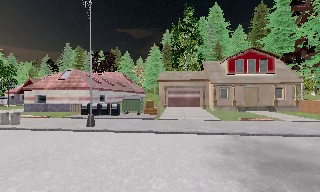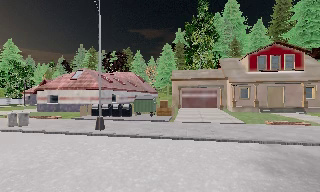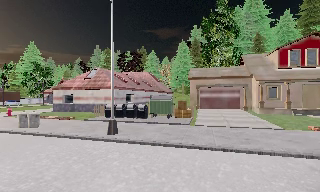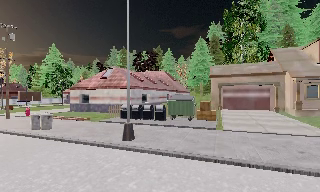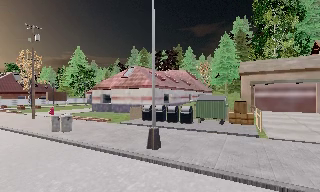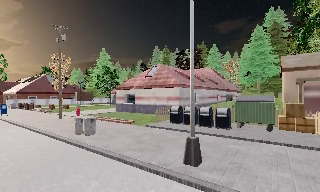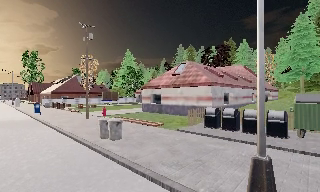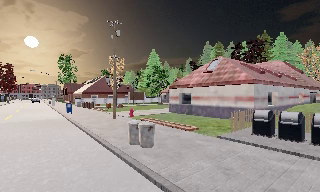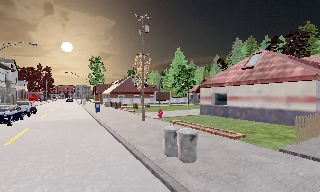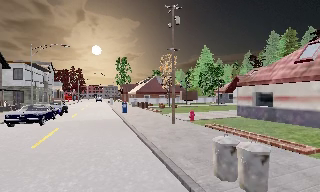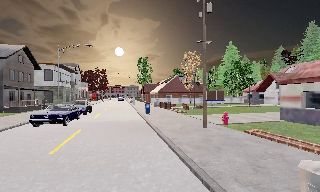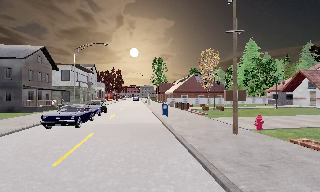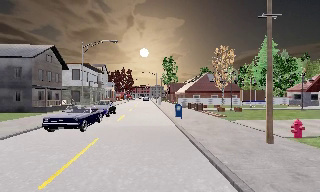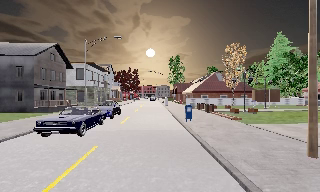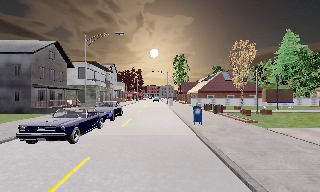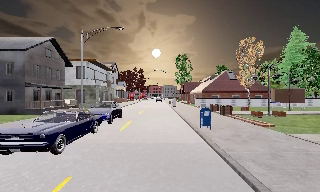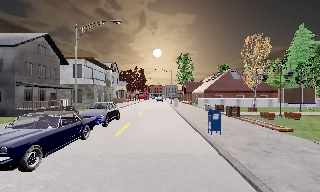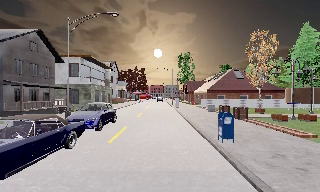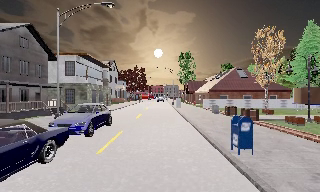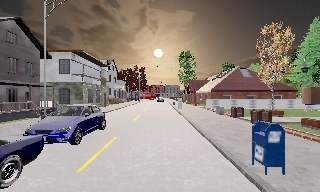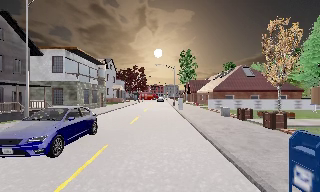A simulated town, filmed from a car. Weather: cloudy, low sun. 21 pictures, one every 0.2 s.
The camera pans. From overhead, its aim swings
counterclockwise.
The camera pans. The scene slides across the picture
to the right.
0.0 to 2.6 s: The scene slides to the right, as the camera pans about 80 degrees to its left. It travels forward, about 16 m.
2.6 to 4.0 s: The camera travels forward, about 8 m, so what stands in front looms larger.
The film runs forward here.
